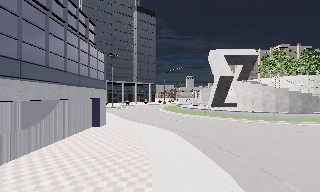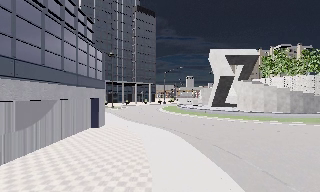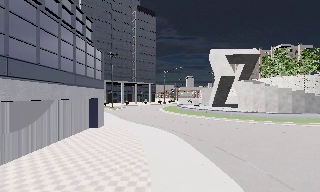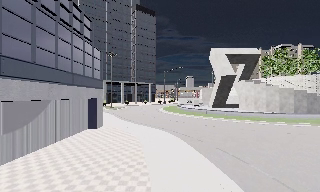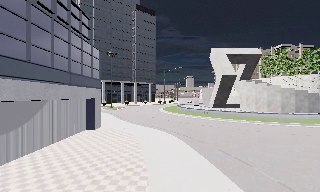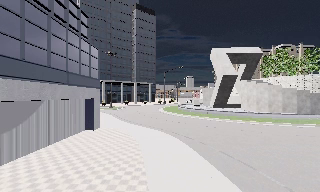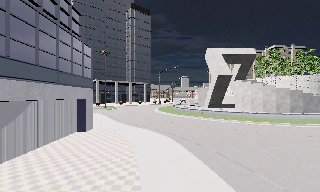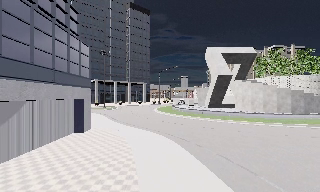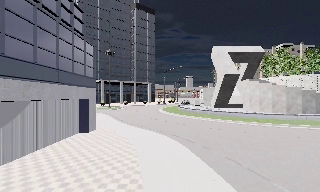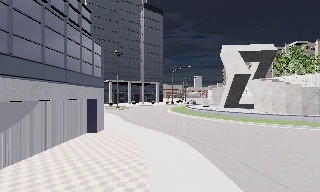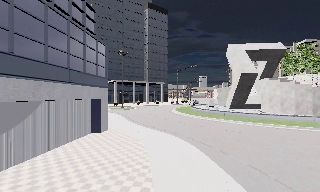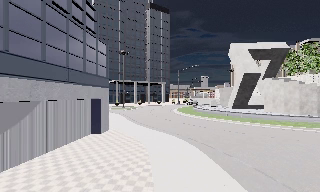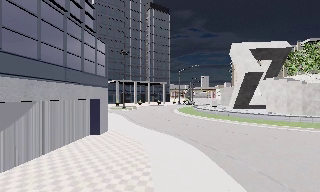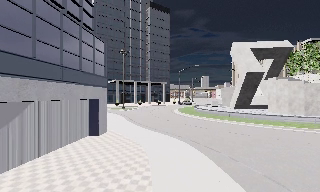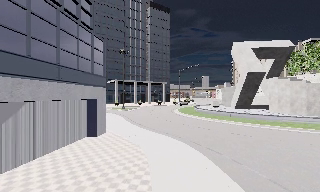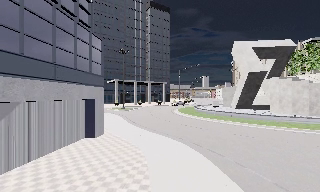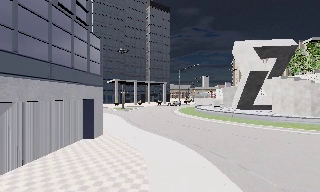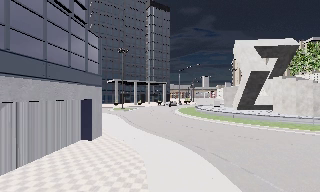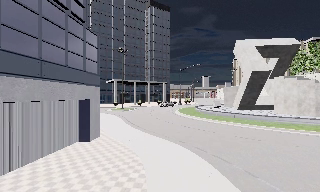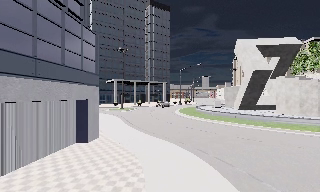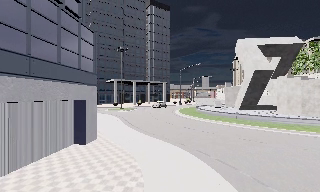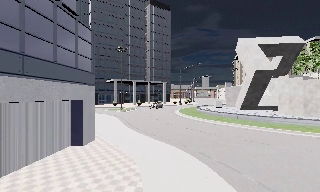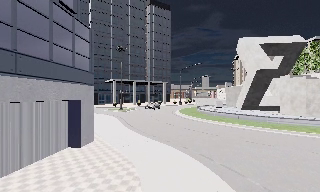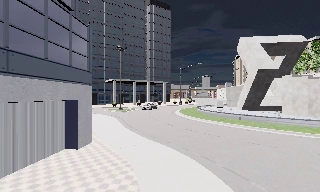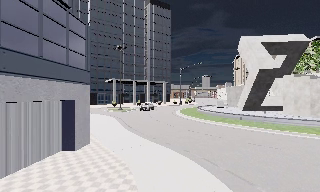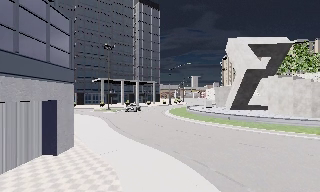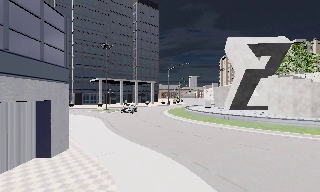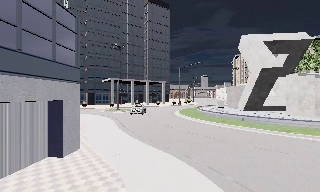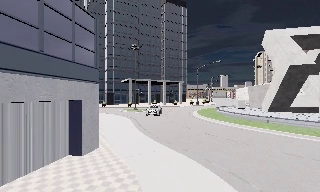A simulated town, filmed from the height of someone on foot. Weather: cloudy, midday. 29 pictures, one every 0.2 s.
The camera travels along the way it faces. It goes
forward.
0.0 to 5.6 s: The camera swings to its left by about 10 degrees, and the scene slides to the right. It travels forward, about 7 m, so what stands in front looms larger.
The film runs forward here.
